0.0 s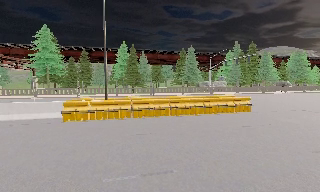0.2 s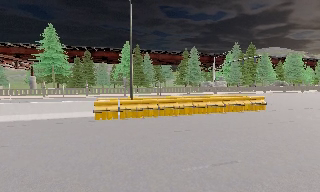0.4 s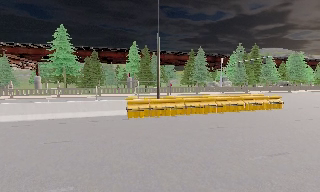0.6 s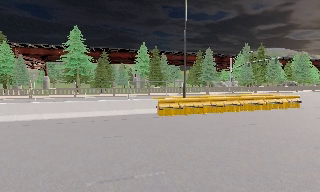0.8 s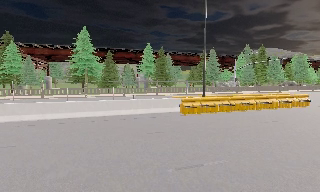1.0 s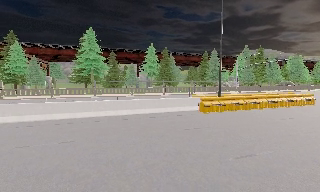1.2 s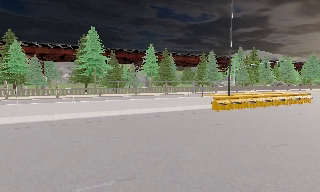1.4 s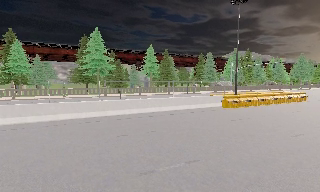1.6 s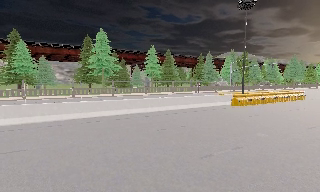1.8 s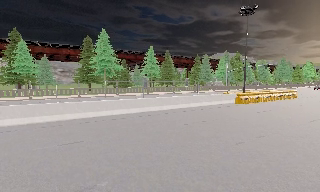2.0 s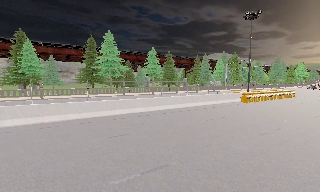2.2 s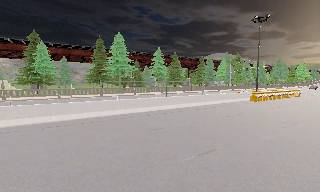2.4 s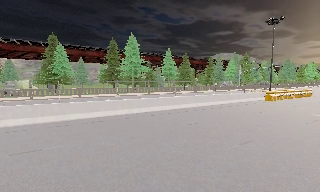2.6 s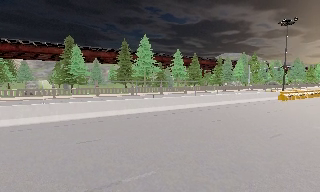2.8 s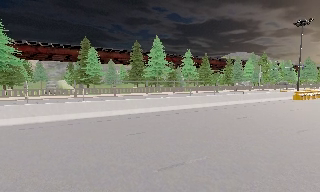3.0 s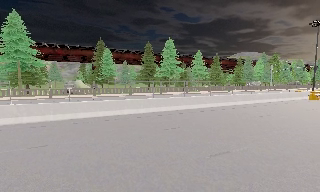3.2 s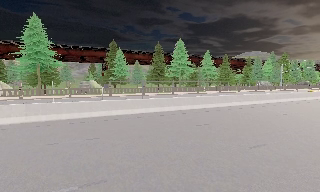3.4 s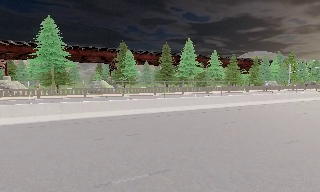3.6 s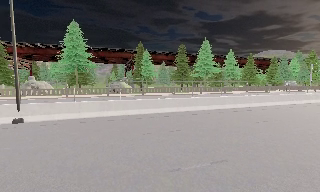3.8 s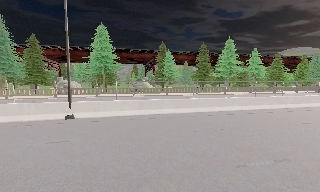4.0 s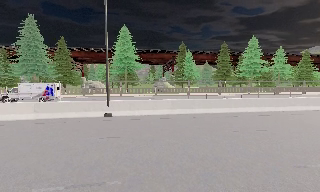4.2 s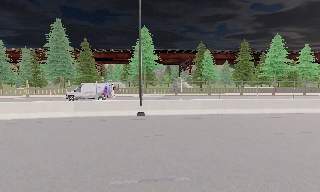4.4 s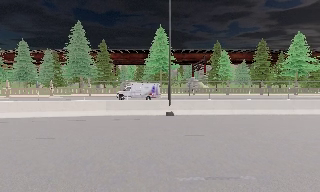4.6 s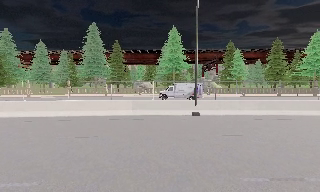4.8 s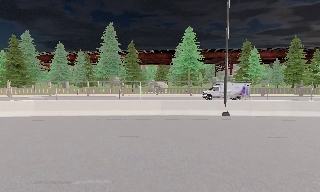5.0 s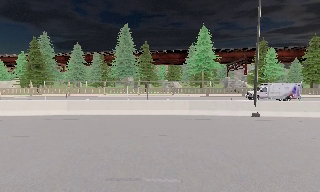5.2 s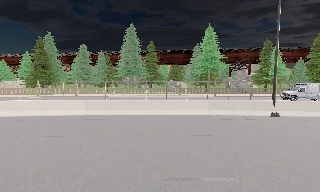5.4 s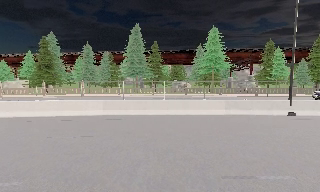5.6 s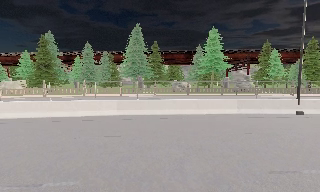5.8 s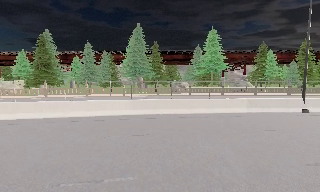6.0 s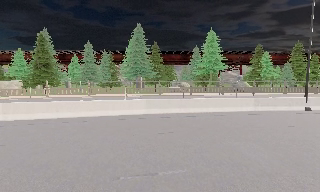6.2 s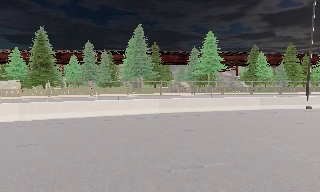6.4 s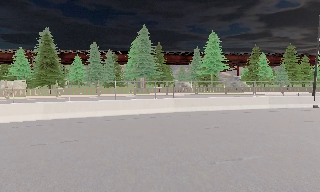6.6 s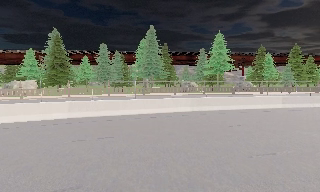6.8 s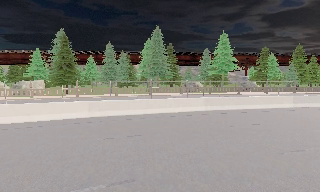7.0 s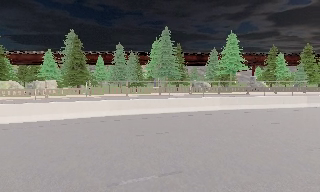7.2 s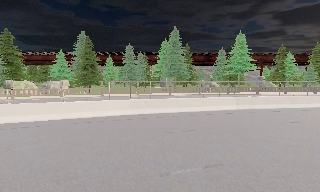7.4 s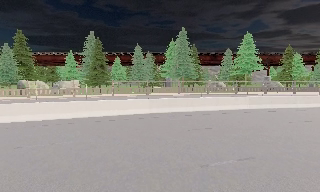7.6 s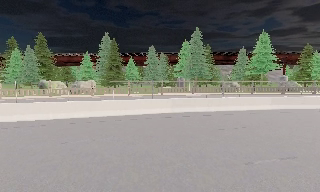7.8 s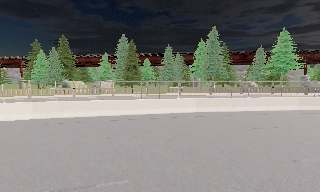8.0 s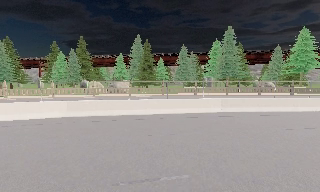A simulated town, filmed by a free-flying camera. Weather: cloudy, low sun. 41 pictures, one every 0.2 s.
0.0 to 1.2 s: The camera travels to its left, about 14 m, so close, fixed things drift to the right.
1.2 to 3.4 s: The camera travels to its left and backward, about 25 m, so close, fixed things drift to the right.
3.4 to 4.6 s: The camera swings to its left by about 25 degrees, and the scene slides to the right. It travels to its left, about 9 m, so close, fixed things drift to the right.
4.6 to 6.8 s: The camera travels to its left, about 17 m, so close, fixed things drift to the right.
6.8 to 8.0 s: The camera pans to its left, which is counterclockwise from overhead, by about 15 degrees. It travels to its left, about 8 m, so close, fixed things drift to the right.
The film runs backward here.
